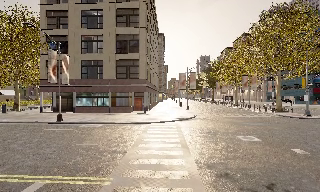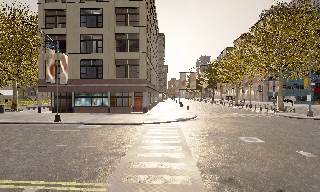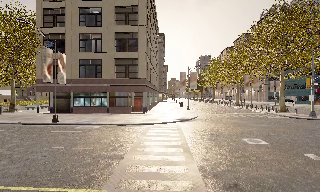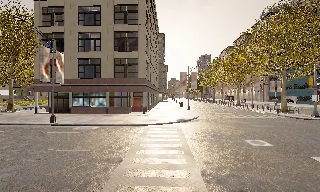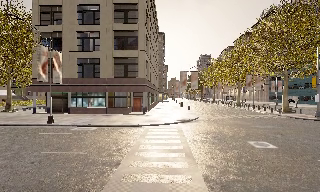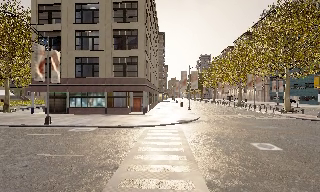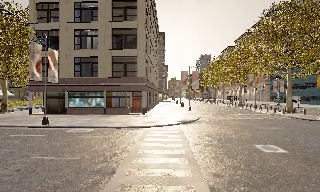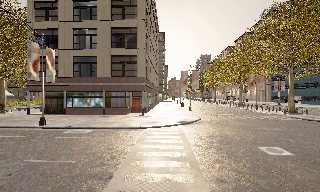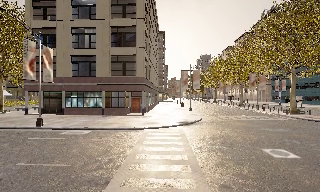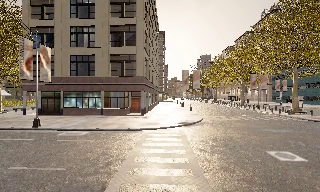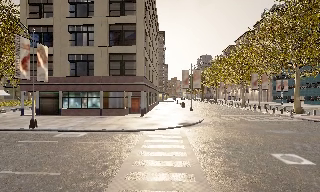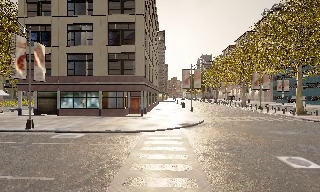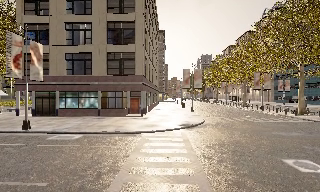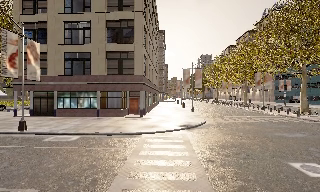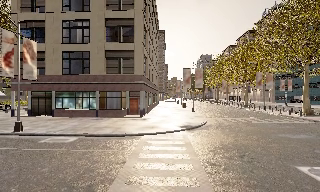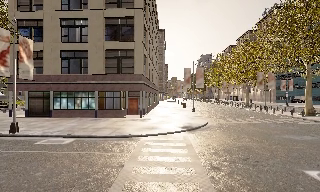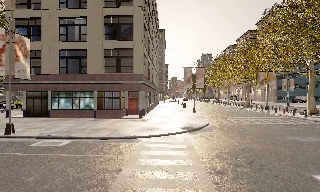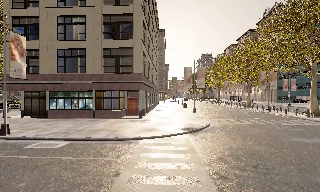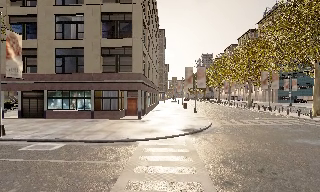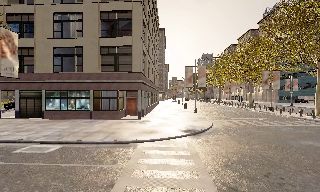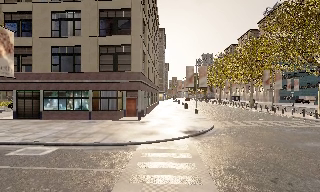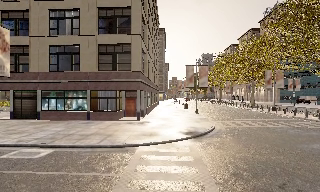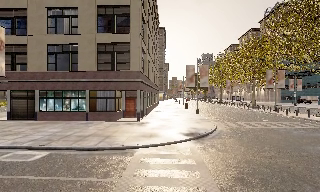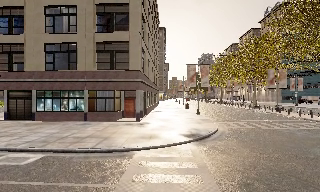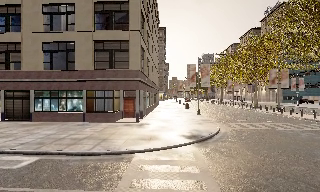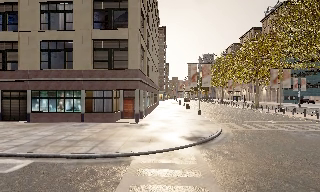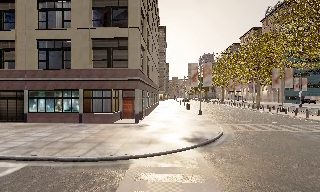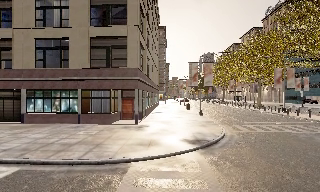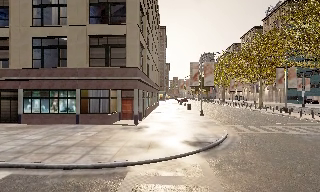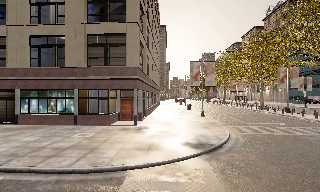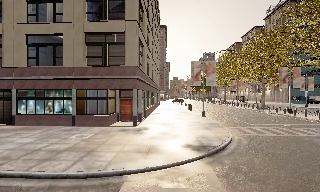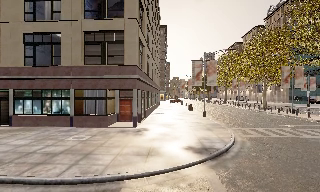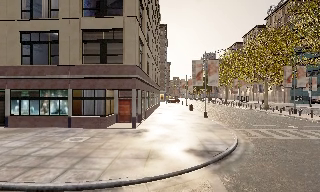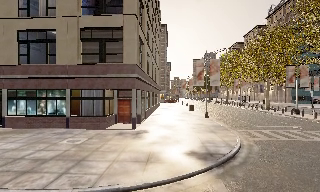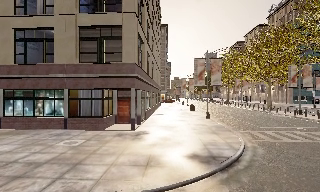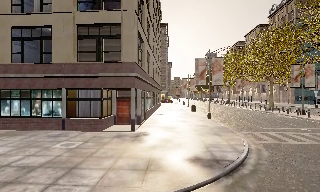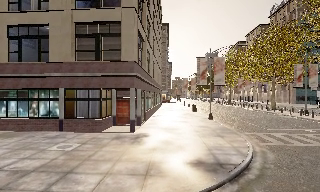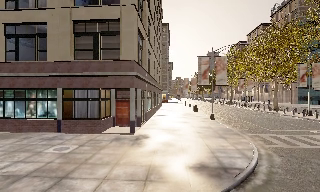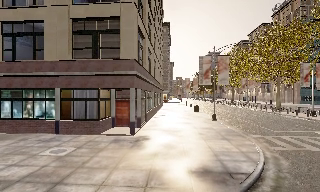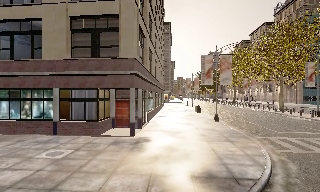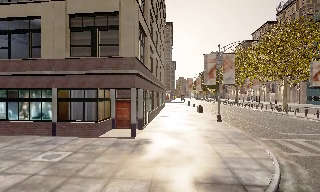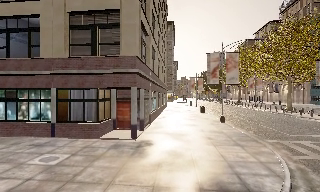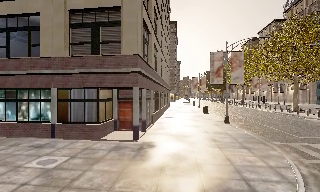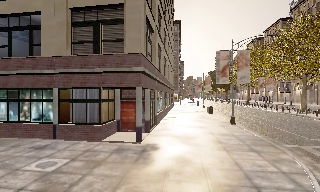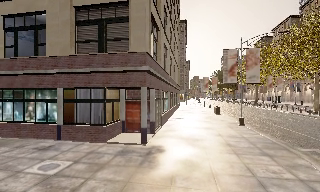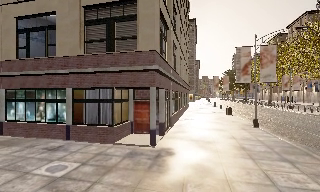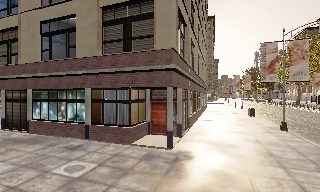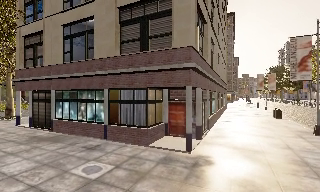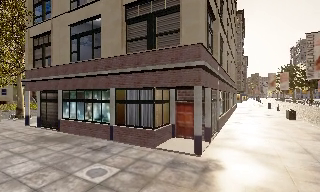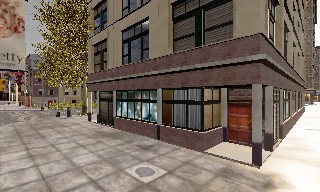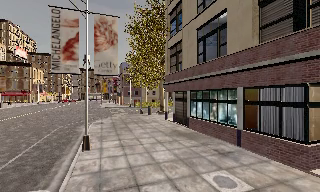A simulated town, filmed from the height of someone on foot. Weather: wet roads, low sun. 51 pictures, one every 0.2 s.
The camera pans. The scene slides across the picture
to the right.
The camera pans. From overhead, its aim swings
counterclockwise.
0.0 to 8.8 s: The camera travels forward, about 14 m, so what stands in front looms larger.
8.8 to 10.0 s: The scene slides to the right, as the camera pans about 60 degrees to its left. It travels forward, about 2 m.
The film runs forward here.
